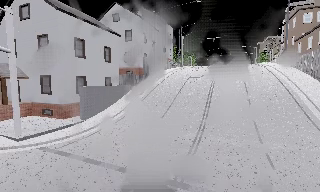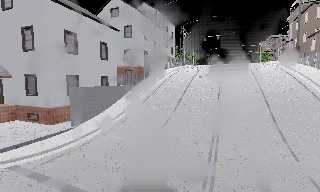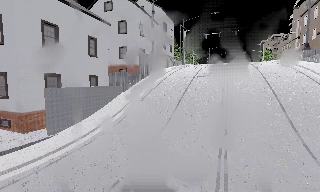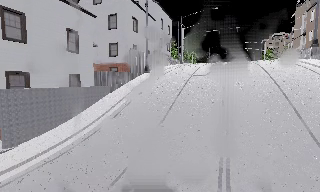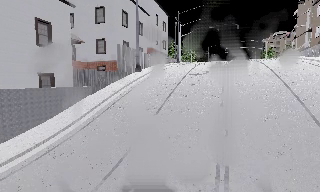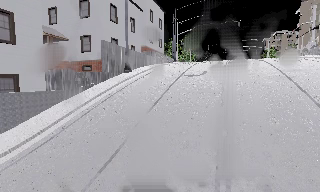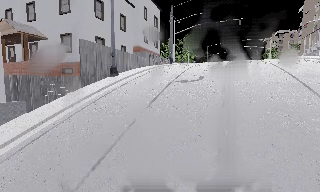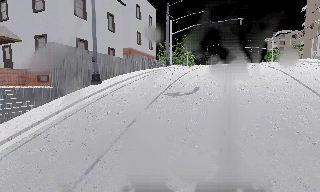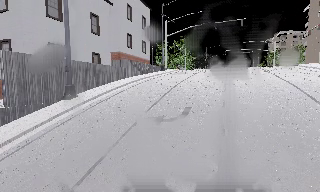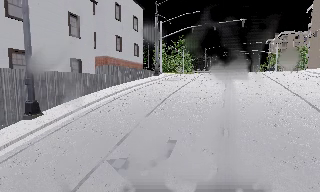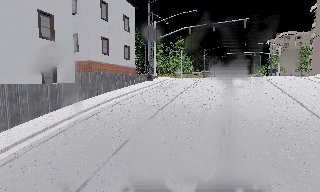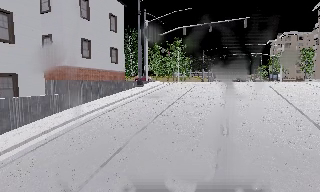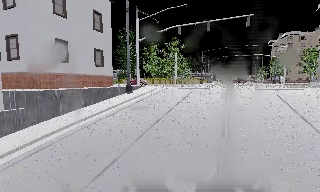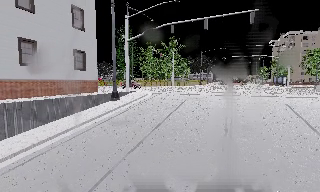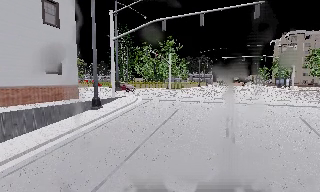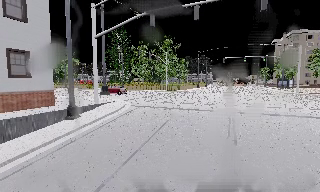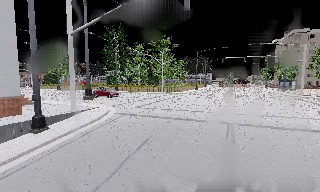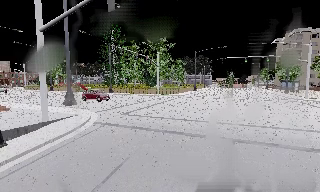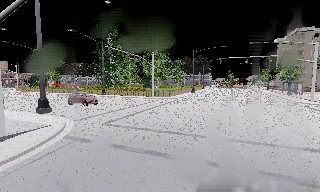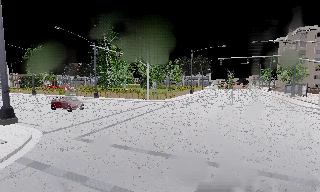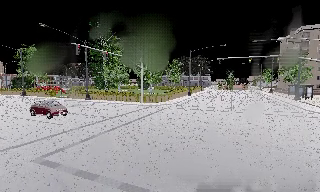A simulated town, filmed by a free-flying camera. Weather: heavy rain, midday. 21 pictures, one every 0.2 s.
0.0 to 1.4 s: The camera travels forward, about 15 m, so what stands in front looms larger.
1.4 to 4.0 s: The camera travels forward and to its right, about 30 m, so what stands in front looms larger.
The film runs forward here.
